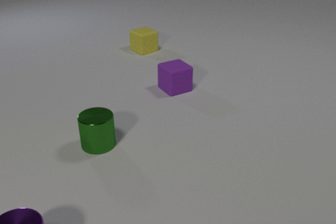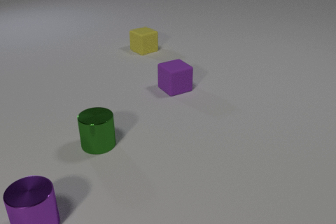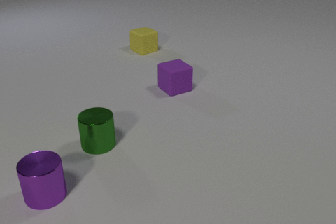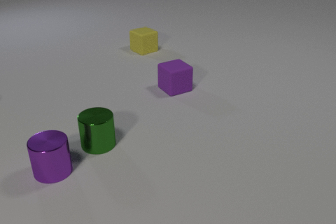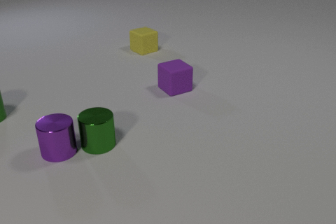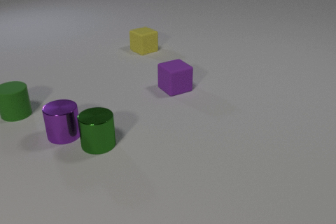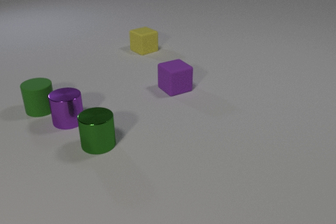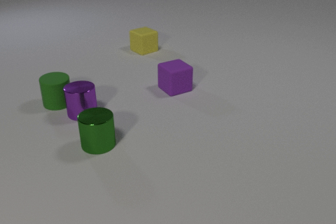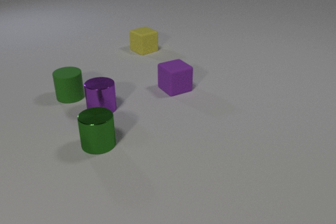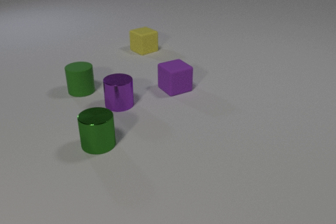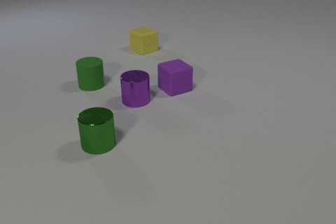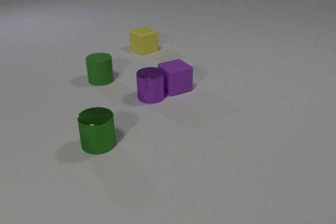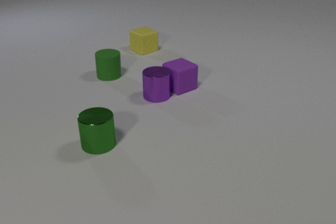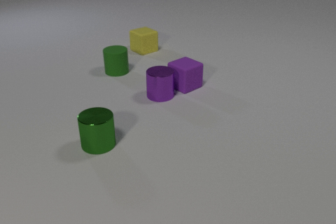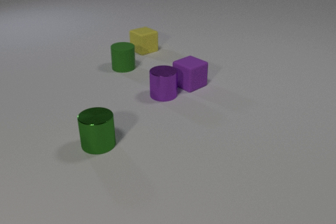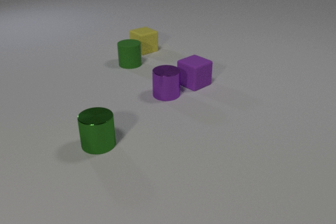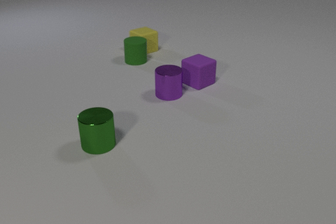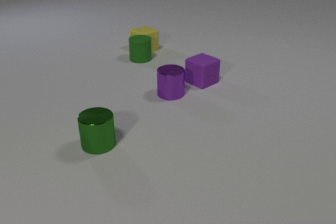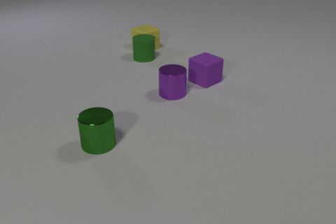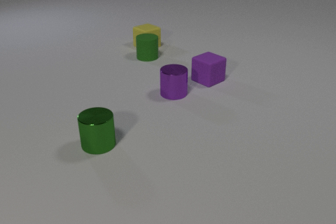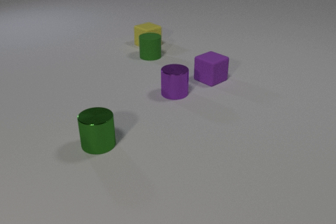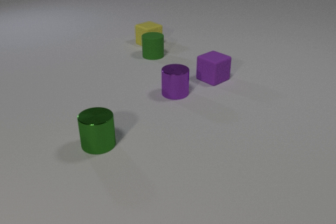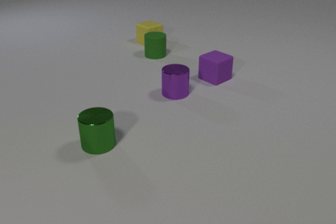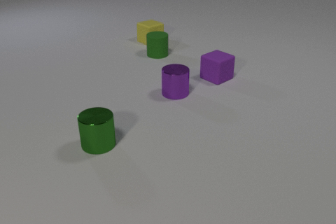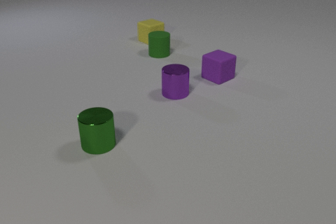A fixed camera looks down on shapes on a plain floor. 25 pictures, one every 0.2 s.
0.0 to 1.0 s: The green rubber cylinder comes in at the left edge, slides to the right. The purple metal cylinder slides away from the camera.
1.0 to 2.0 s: The green rubber cylinder slides to the right and away from the camera. The purple metal cylinder slides to the right and away from the camera. The green rubber cylinder and the purple metal cylinder collide.
2.0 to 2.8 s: The green rubber cylinder slides away from the camera and to the right. The purple metal cylinder slides to the right. The purple rubber cube slides to the right and away from the camera. The purple metal cylinder and the purple rubber cube collide.
2.8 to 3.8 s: The green rubber cylinder slides away from the camera and to the right. The purple metal cylinder slides to the right. The purple rubber cube slides to the right and away from the camera. The yellow rubber cube slides away from the camera. The green rubber cylinder and the yellow rubber cube collide.
3.8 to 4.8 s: The green rubber cylinder slides to the right and away from the camera. The purple rubber cube slides to the right and away from the camera. The yellow rubber cube slides away from the camera.
What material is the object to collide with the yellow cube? rubber.
Are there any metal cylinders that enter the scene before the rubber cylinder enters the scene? yes.
How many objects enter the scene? 2.
